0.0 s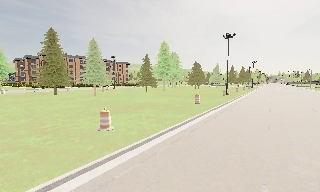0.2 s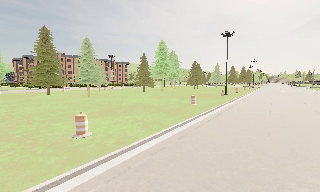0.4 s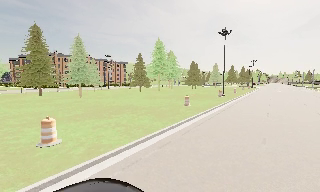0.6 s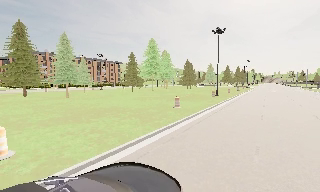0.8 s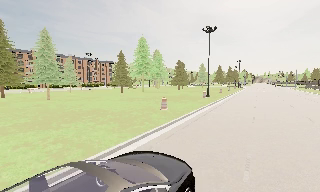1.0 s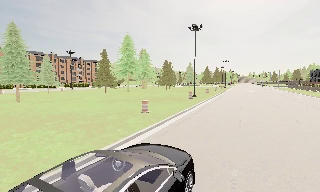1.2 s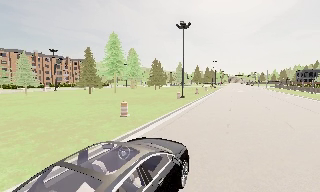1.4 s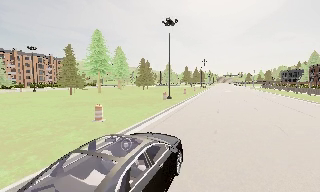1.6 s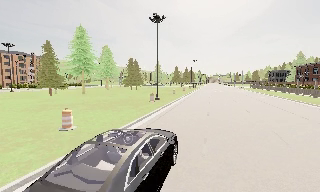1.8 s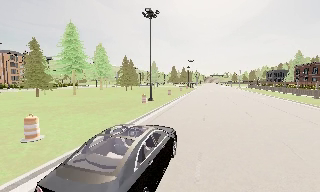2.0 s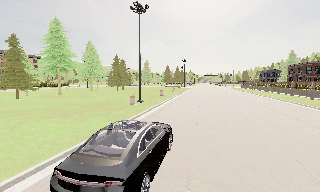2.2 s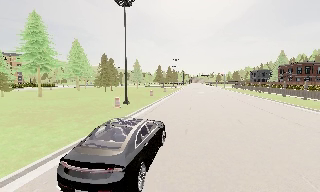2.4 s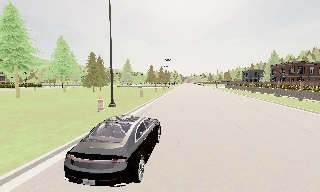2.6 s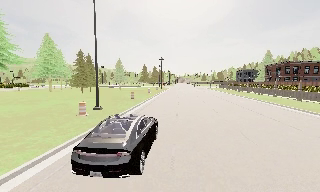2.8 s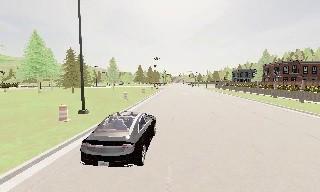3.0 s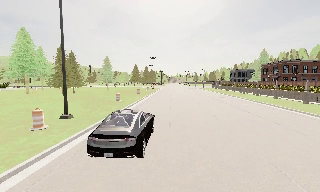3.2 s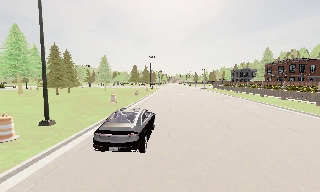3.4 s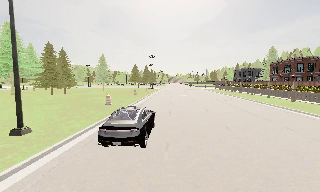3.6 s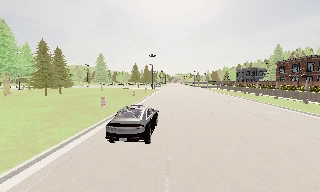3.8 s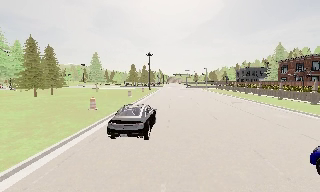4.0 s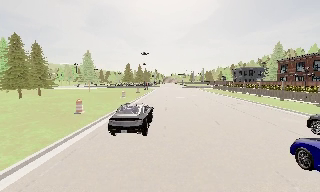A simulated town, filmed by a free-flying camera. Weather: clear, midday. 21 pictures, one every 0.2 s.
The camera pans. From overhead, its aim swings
clockwise.
The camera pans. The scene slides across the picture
to the left.
0.0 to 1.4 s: The camera swings to its right by about 15 degrees, and the scene slides to the left. It travels forward and to its right, about 10 m, so what stands in front looms larger.
1.4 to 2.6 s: The scene slides to the left, as the camera pans about 15 degrees to its right. It travels forward, about 10 m, so what stands in front looms larger.
2.6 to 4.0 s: The camera travels forward, about 12 m, so what stands in front looms larger.
The film runs forward here.
